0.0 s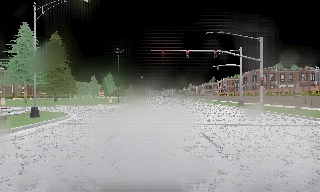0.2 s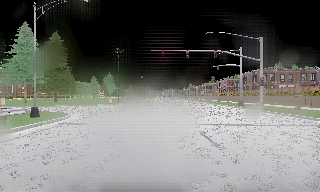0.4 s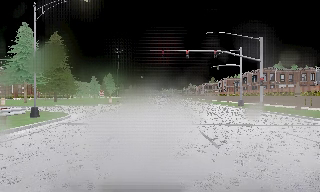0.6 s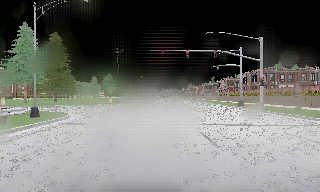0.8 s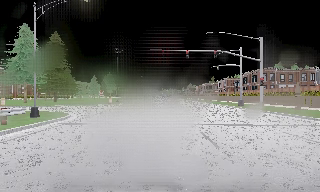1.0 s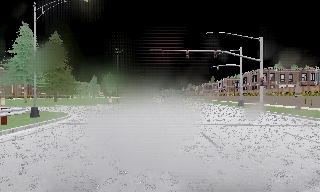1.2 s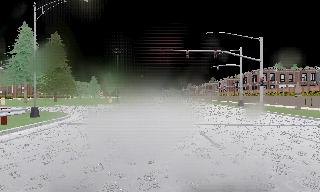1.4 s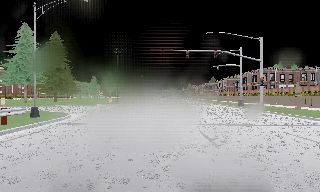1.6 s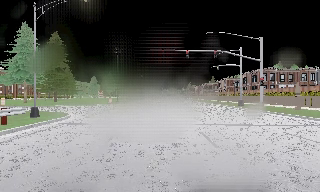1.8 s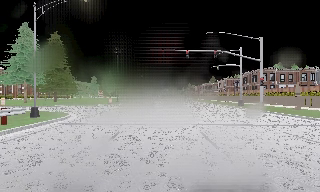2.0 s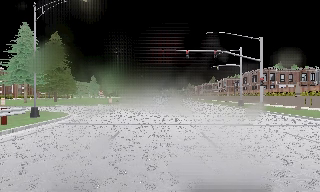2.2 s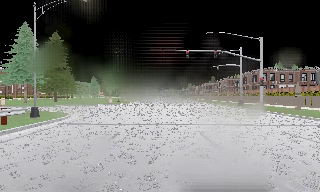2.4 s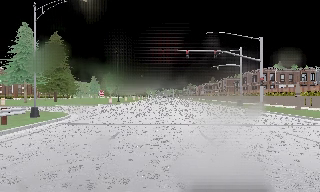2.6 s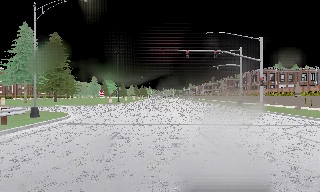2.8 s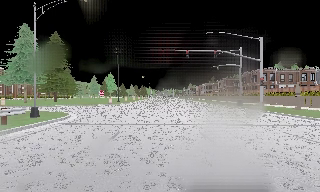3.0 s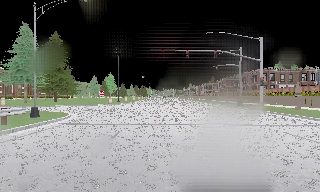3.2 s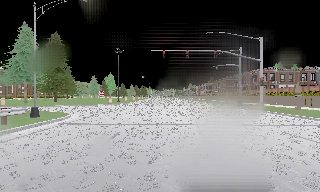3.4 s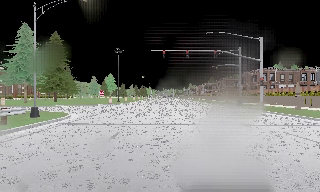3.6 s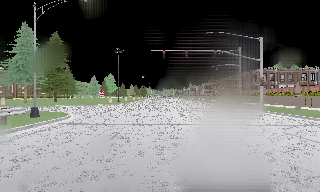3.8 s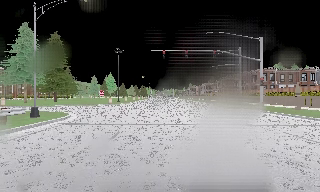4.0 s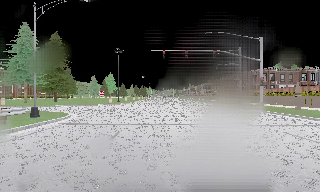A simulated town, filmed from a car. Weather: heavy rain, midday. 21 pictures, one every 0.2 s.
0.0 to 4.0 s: The camera keeps its place and its aim.
The film runs backward here.
